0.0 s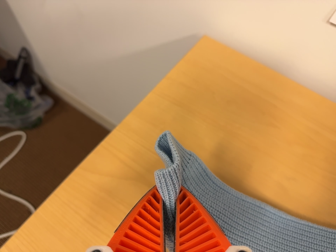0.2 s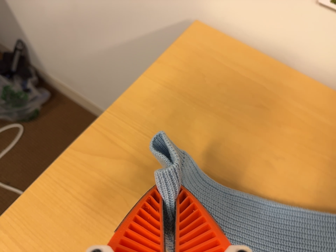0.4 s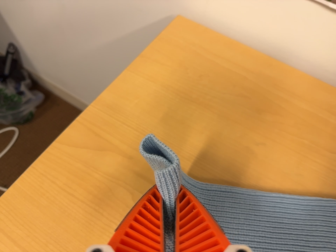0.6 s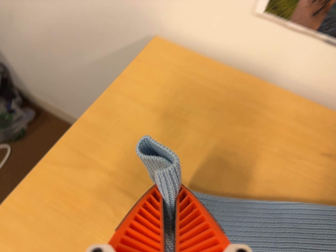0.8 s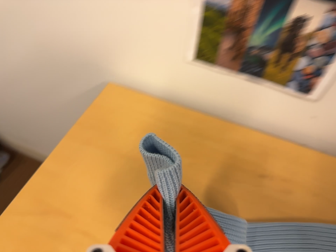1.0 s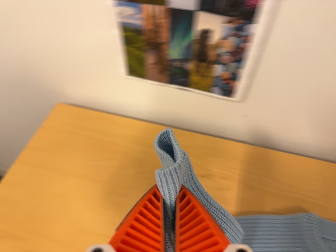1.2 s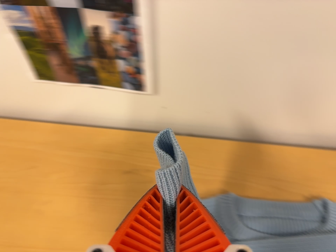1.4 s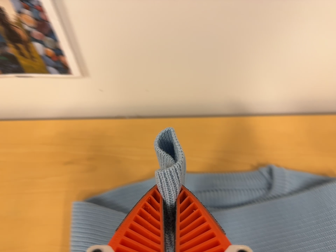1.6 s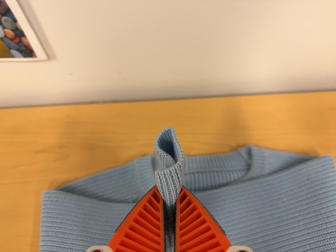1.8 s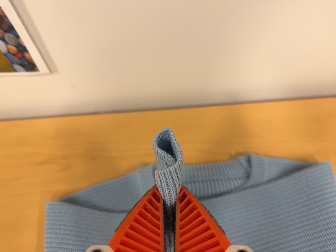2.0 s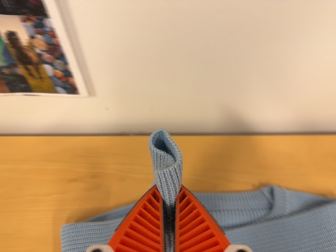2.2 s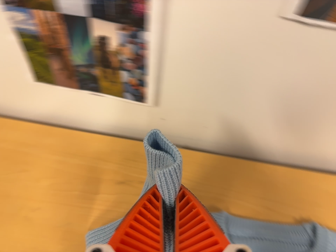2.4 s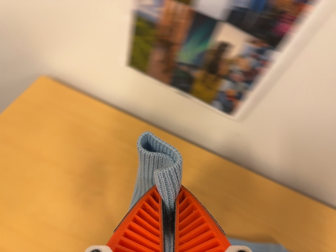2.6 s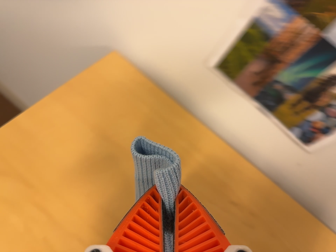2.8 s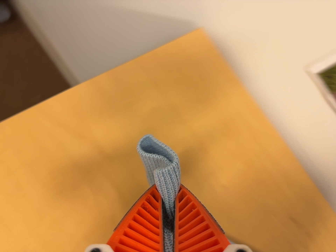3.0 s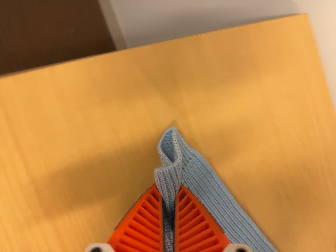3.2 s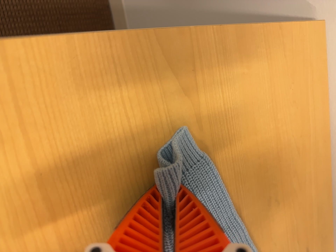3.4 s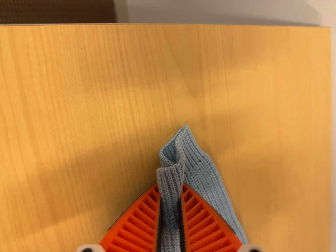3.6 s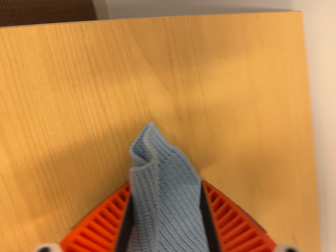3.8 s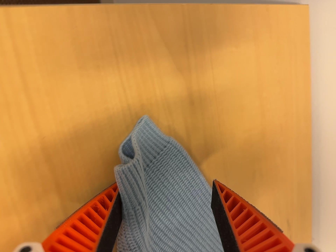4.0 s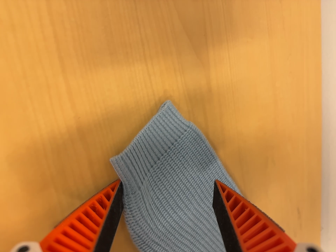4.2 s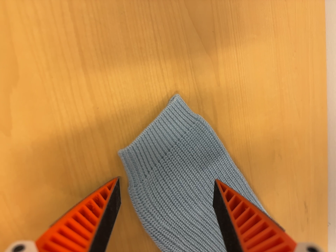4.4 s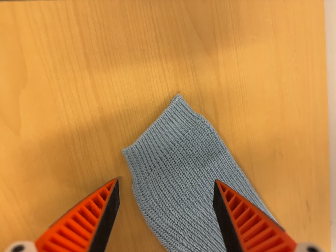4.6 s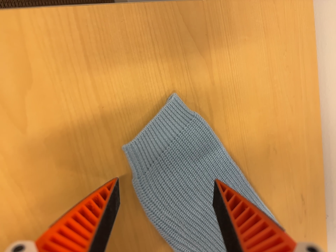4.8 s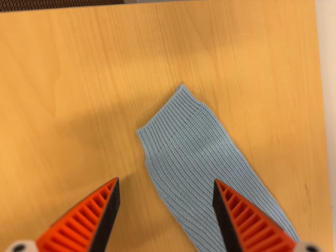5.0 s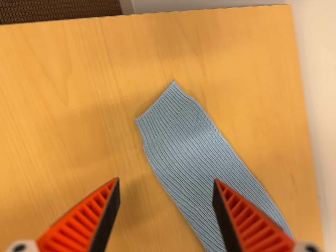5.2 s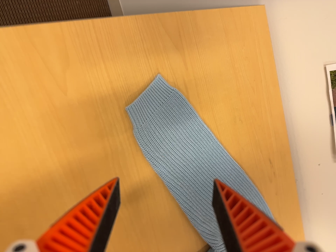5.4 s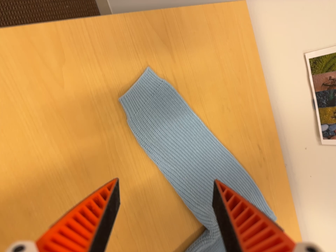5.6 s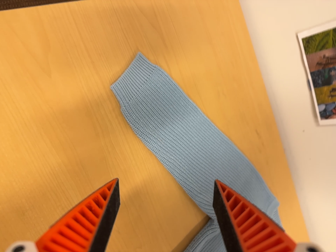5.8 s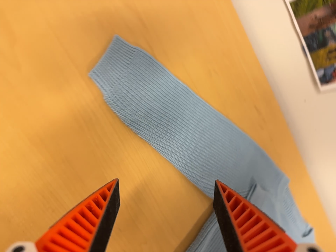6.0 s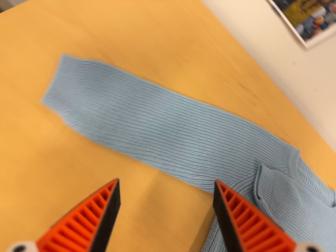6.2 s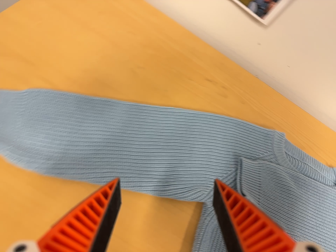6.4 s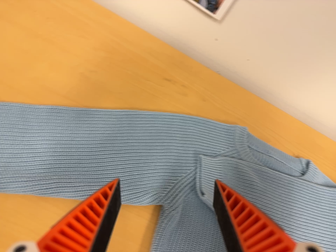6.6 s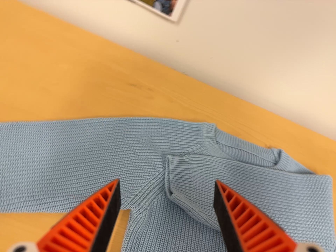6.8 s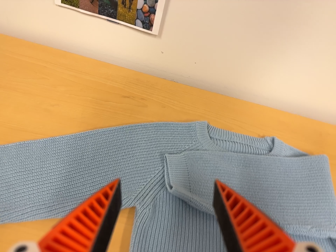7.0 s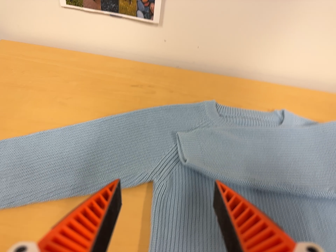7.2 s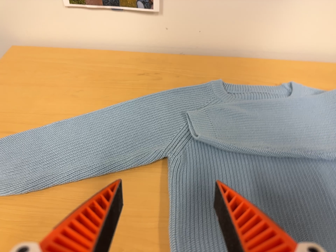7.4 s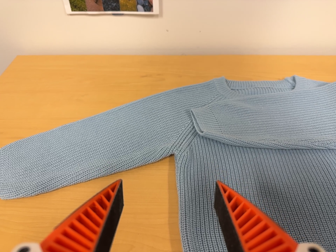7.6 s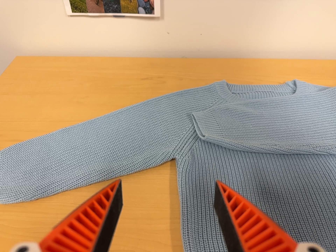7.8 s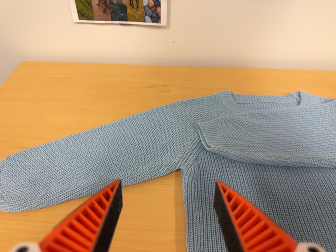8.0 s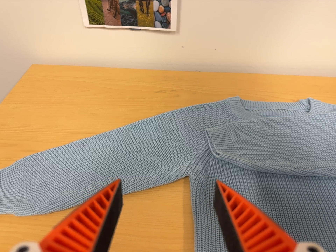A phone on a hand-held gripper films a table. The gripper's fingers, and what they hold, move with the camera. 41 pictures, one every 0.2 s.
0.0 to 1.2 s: The camera pans to its right by about 15 degrees. It travels to its right, about 32 cm, so close, fixed things drift to the left. It rolls about its line of sight by about 25 degrees, and the scene rotates counterclockwise.
1.2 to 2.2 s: The camera shifts only a little, or ends up much as it began.
2.2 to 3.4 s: The camera travels to its left, about 50 cm, so close, fixed things drift to the right. Its aim tips toward the bottom of its view by about 15 degrees. It rolls about its line of sight by about 70 degrees, and the scene rotates clockwise.
3.4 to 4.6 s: The camera travels backward, about 8 cm, so what stands in front gets smaller.
4.6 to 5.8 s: The camera travels toward the bottom of its view and backward, about 16 cm, so close, fixed things drift upward. It rolls about its line of sight by about 20 degrees, and the scene rotates counterclockwise.
5.8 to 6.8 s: The camera travels to its right, about 28 cm, so close, fixed things drift to the left. It rolls about its line of sight by about 45 degrees, and the scene rotates counterclockwise.
6.8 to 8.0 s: The camera travels toward the bottom of its view, about 9 cm. It rolls about its line of sight by about 10 degrees, and the scene rotates counterclockwise.
The film runs backward here.
